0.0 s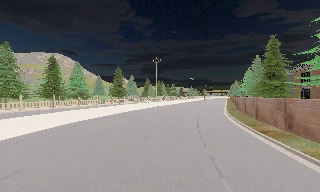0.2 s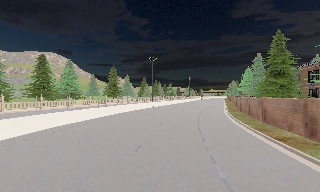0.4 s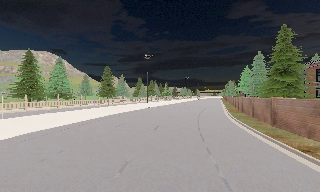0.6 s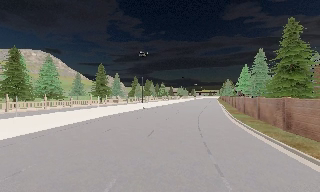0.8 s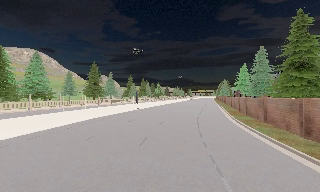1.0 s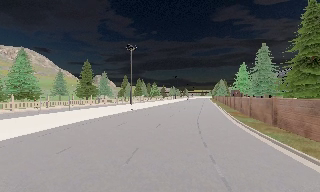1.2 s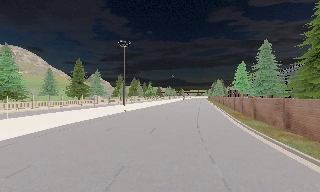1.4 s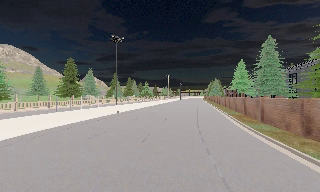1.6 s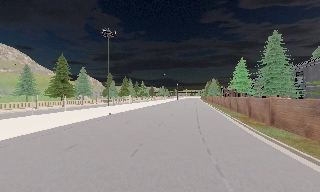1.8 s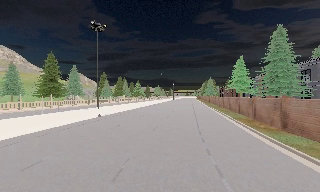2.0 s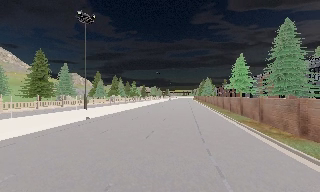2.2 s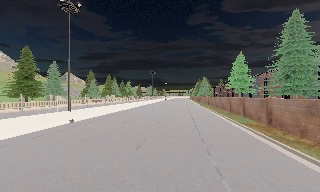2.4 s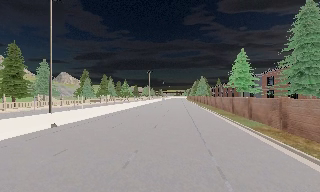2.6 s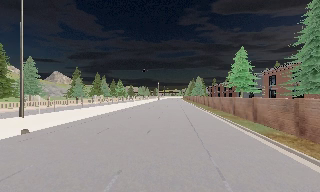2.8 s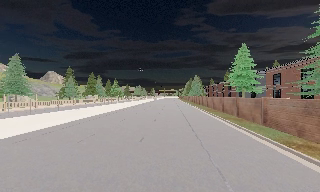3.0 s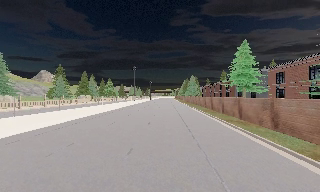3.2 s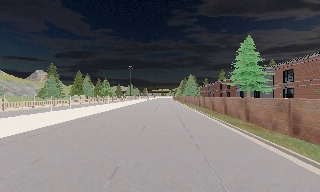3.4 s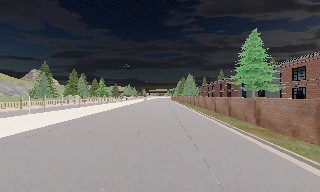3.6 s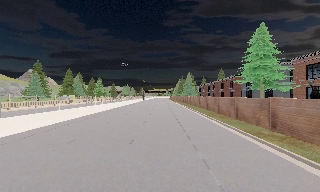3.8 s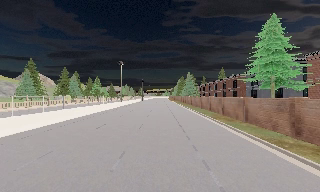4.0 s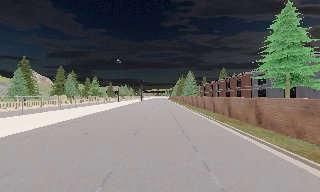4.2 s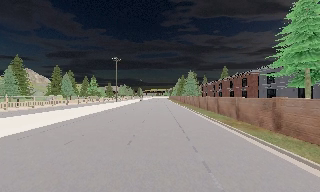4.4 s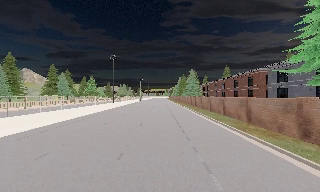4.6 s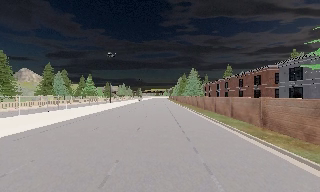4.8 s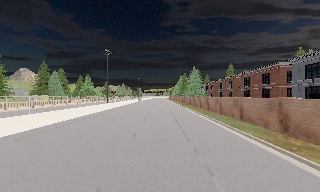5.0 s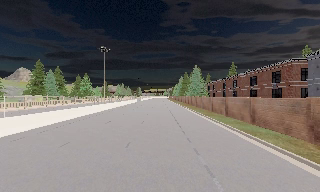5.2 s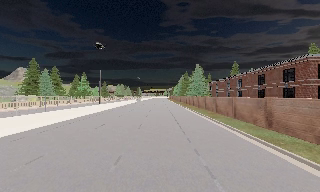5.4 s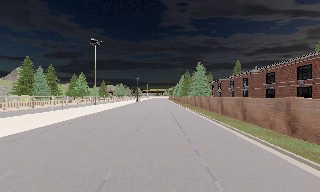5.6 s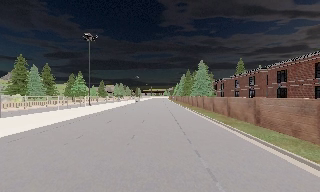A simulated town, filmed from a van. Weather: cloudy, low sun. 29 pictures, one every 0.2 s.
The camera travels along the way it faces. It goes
forward.
0.0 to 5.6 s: The camera pans to its right, which is clockwise from overhead, by about 25 degrees. It travels forward, about 60 m, so what stands in front looms larger.
The film runs forward here.
